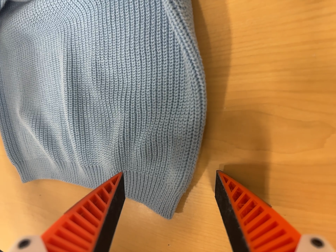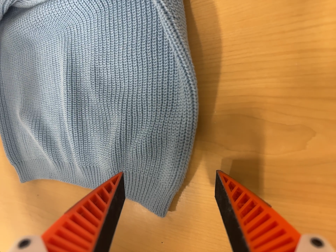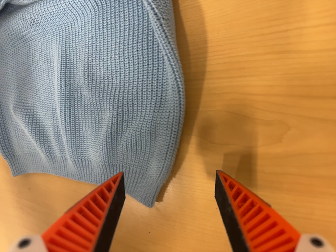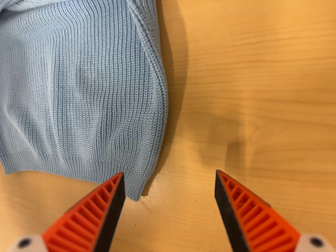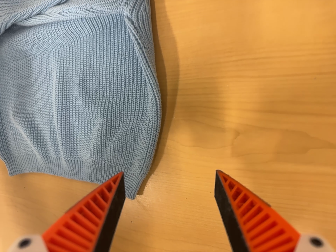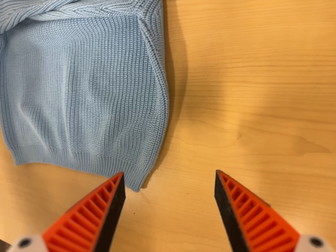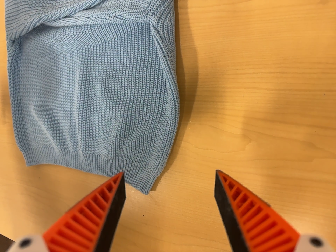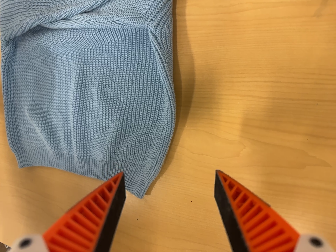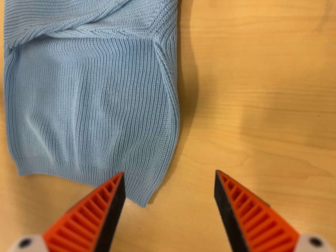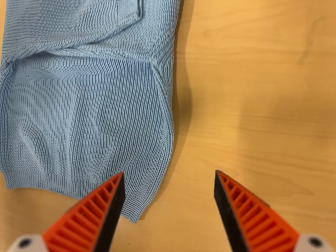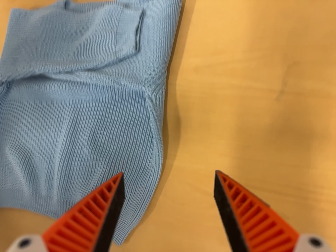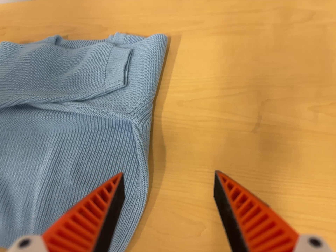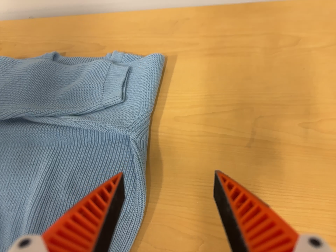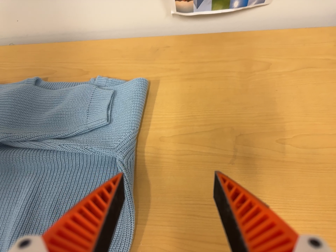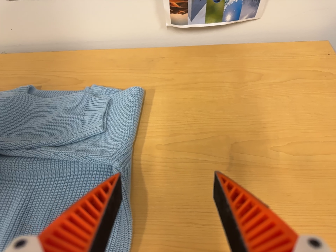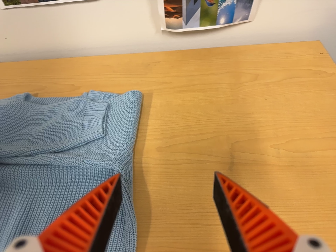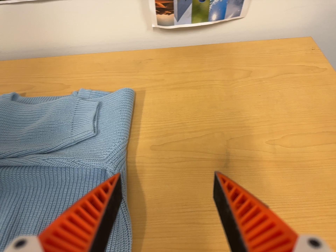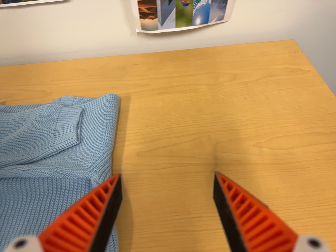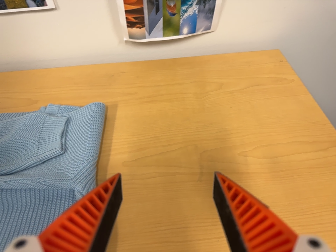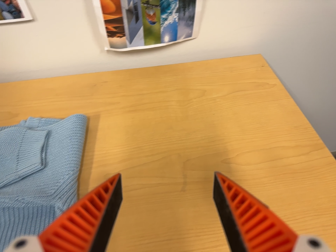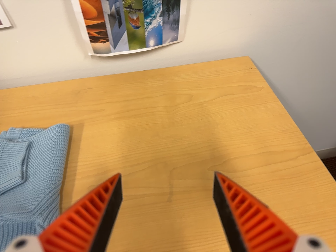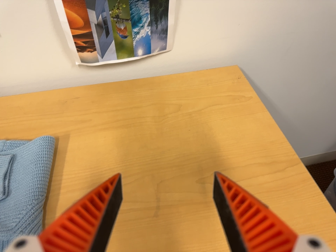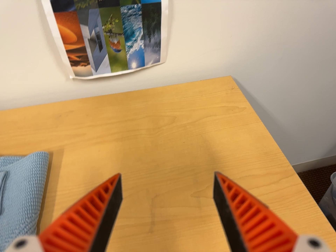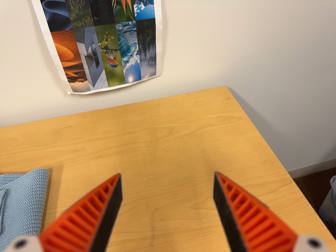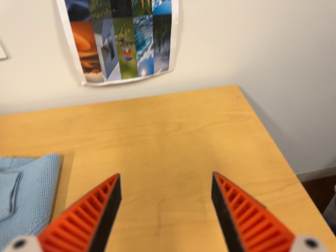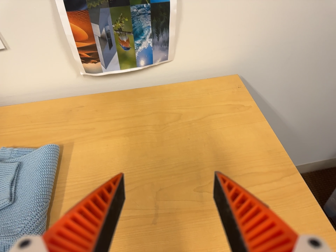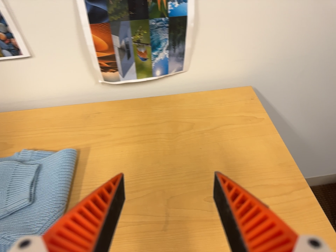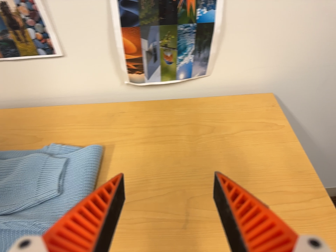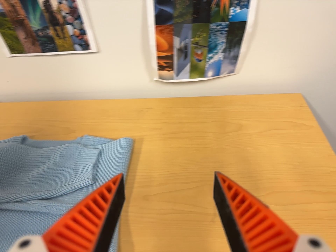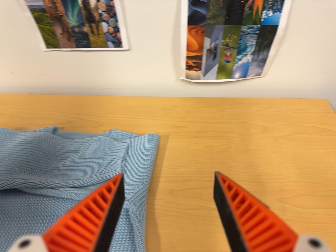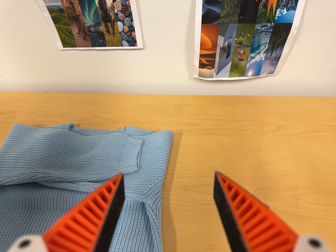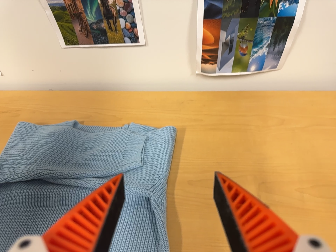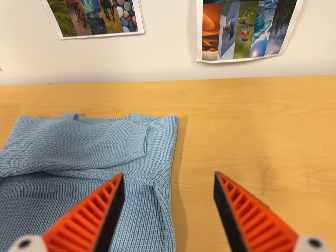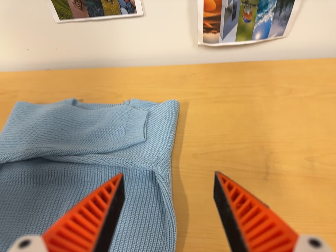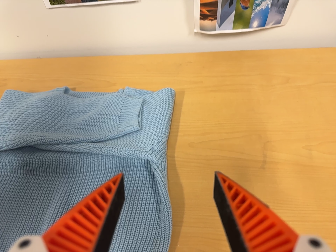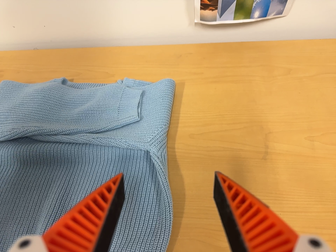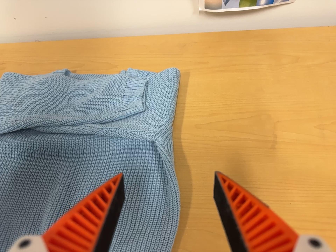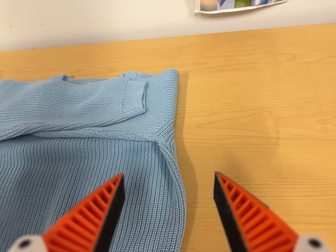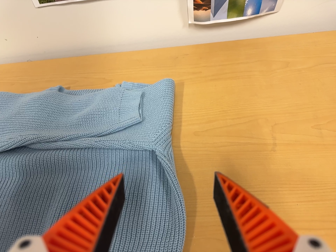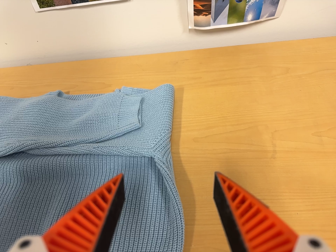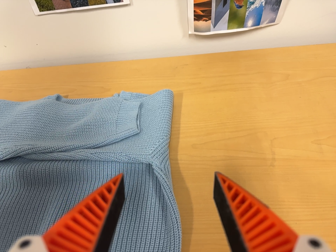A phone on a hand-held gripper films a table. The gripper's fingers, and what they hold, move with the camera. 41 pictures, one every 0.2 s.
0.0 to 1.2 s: The camera travels backward, about 10 cm, so what stands in front gets smaller.
1.2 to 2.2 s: The camera swings to its right by about 15 degrees, and the scene slides to the left. It travels backward and to its left, about 8 cm, so what stands in front gets smaller. Its aim tips toward the top of its view by about 20 degrees, and the scene shifts downward.
2.2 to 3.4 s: The camera swings to its right by about 15 degrees, and the scene slides to the left. It travels to its left and toward the bottom of its view, about 7 cm. Its aim tips toward the top of its view by about 20 degrees, and the scene shifts downward.
3.4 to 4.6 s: The camera travels toward the top of its view and to its right, about 10 cm, so close, fixed things drift downward.
4.6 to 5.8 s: The camera swings to its left by about 15 degrees, and the scene slides to the right. It travels to its left and backward, about 10 cm, so close, fixed things drift to the right. It rolls about its line of sight by about 15 degrees, and the scene rotates clockwise.
5.8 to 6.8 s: The camera travels toward the bottom of its view, about 5 cm, so close, fixed things drift upward.
6.8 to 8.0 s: The camera shifts only a little, or ends up much as it began.
The film runs backward here.
